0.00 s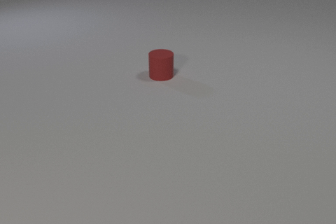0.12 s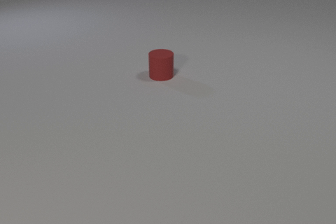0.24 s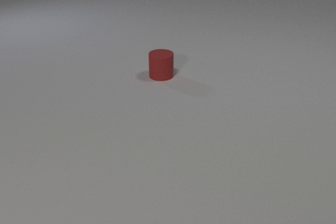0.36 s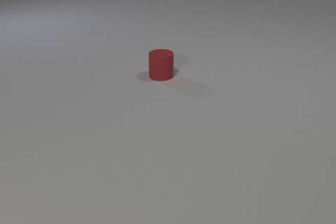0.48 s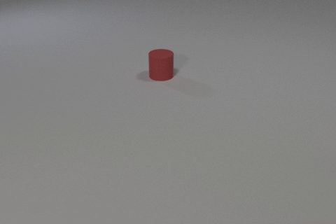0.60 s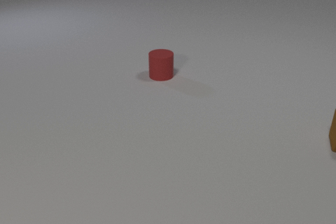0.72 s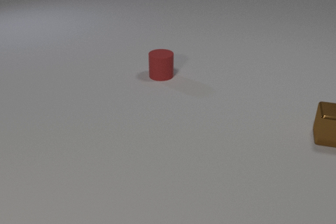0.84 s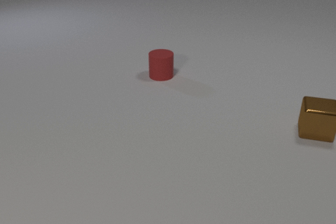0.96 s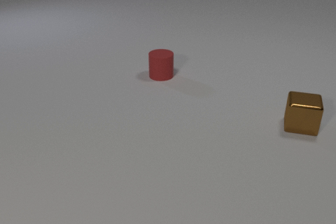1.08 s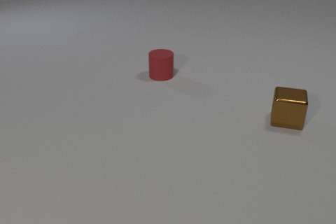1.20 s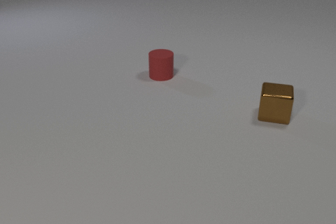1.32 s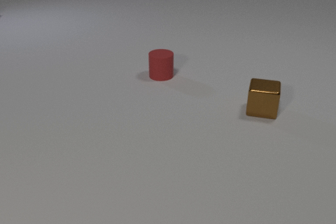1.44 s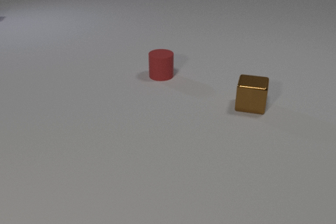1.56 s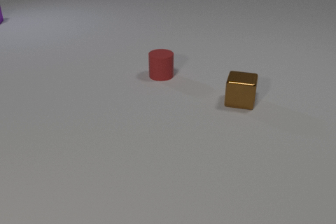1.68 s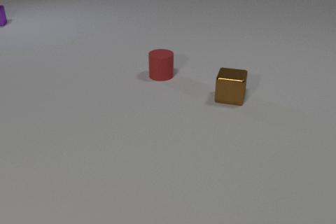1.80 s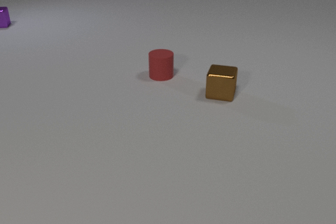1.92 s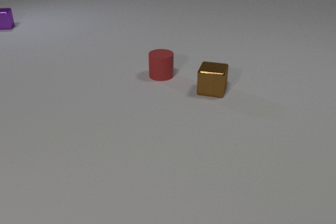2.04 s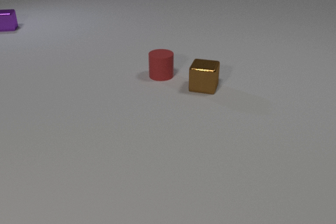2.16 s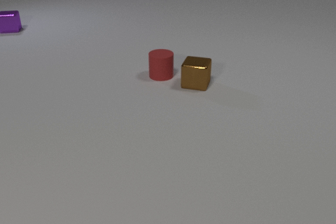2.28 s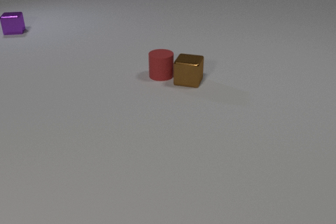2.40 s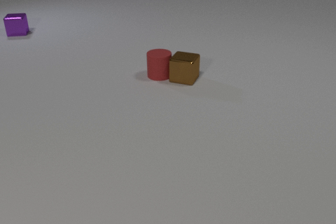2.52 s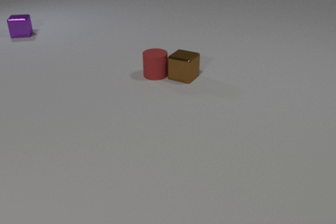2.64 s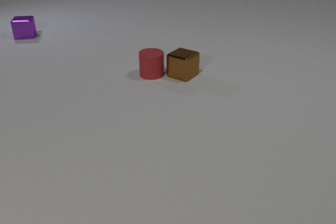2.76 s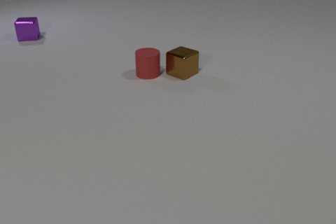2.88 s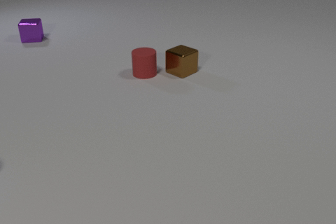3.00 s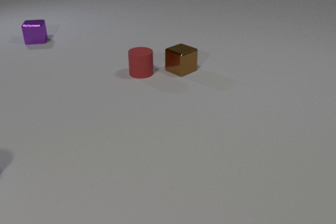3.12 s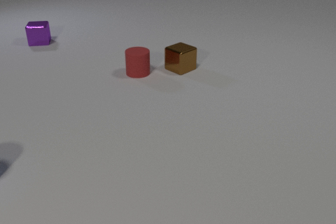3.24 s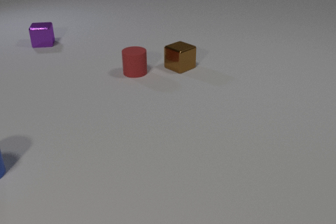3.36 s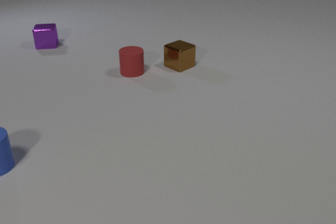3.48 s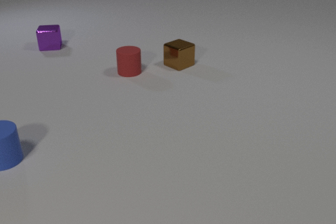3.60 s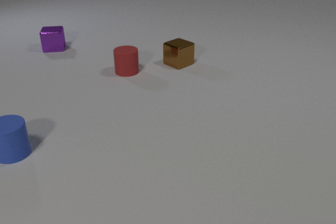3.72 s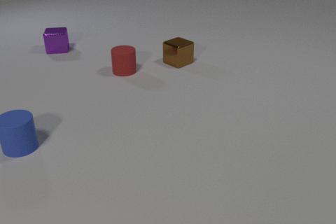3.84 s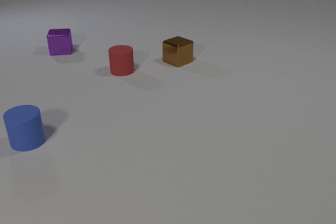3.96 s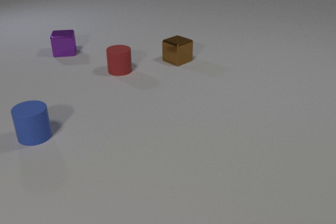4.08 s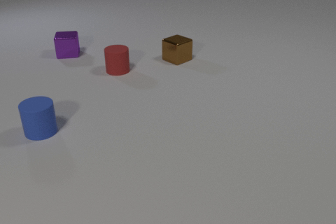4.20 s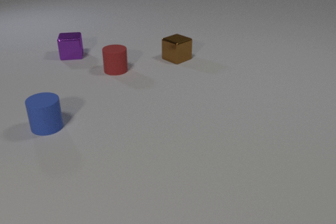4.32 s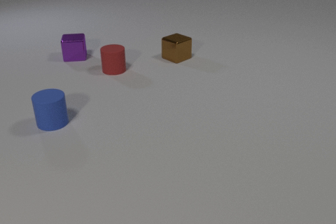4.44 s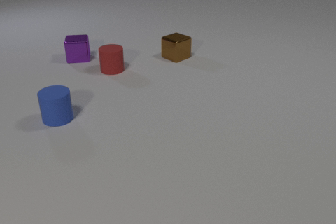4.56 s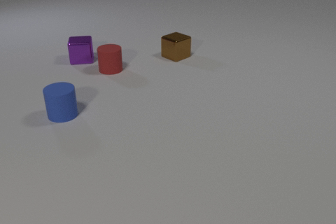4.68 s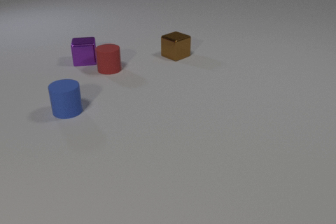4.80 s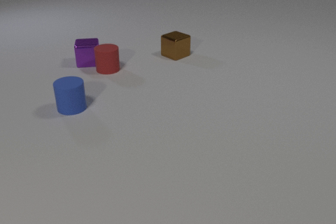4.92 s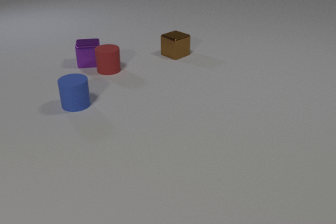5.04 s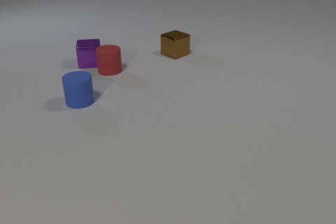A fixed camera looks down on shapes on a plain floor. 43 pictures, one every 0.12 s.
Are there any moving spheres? no.
How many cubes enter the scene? 2.
What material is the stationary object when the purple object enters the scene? rubber.
0.00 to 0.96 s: The brown metal cube comes in at the right edge, slides to the left.
0.96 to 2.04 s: The brown metal cube slides to the left and away from the camera. The purple metal cube comes in at the left edge, slides toward the camera and to the right.
2.04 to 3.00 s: The brown metal cube slides away from the camera and to the left, spins clockwise seen from above by about 30 degrees, its near face sliding to the left. The red rubber cylinder slides to the left. The purple metal cube slides toward the camera and to the right. The brown metal cube and the red rubber cylinder collide.
3.00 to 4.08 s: The brown metal cube slides away from the camera. The red rubber cylinder slides to the left. The purple metal cube slides toward the camera and to the right. The blue rubber cylinder comes in at the left edge, slides to the right and away from the camera.
4.08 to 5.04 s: The brown metal cube slides away from the camera. The red rubber cylinder slides to the left. The purple metal cube slides toward the camera and to the right. The blue rubber cylinder slides away from the camera and to the right. The red rubber cylinder and the purple metal cube collide.
